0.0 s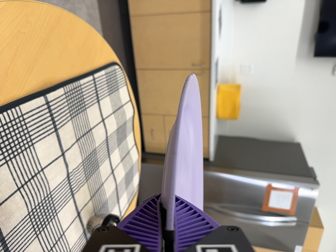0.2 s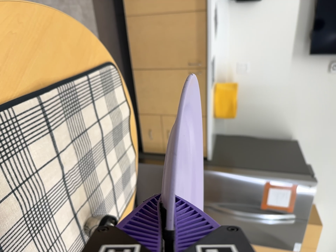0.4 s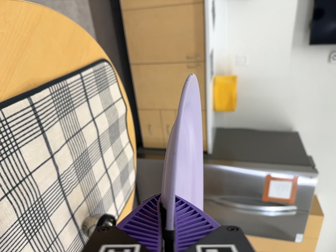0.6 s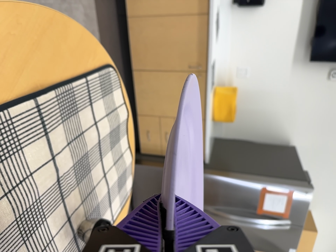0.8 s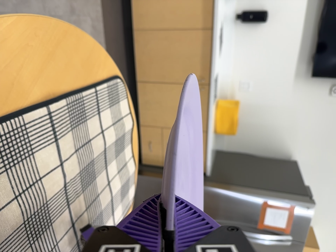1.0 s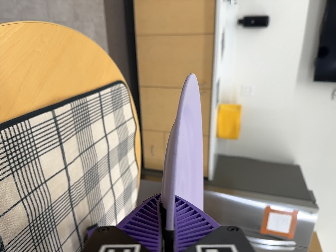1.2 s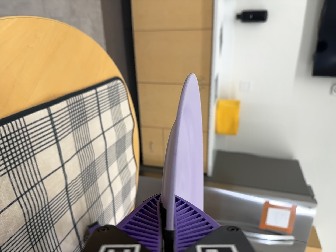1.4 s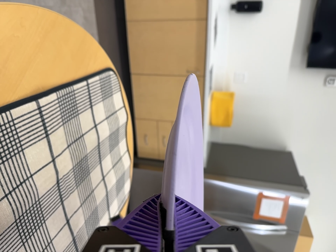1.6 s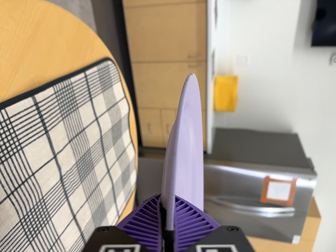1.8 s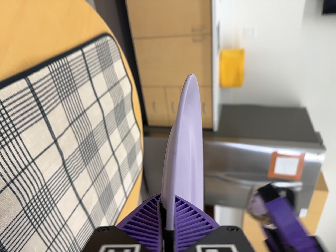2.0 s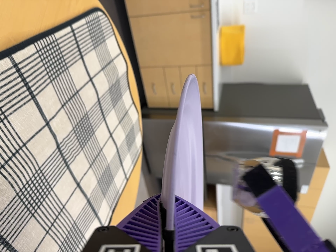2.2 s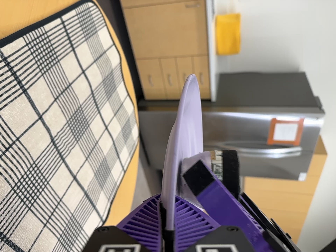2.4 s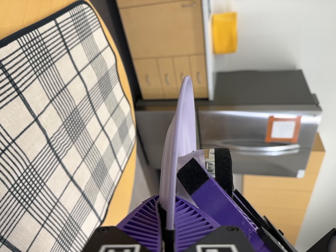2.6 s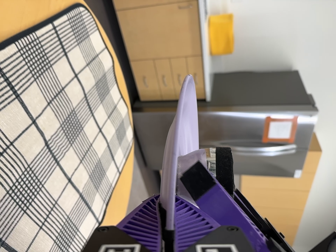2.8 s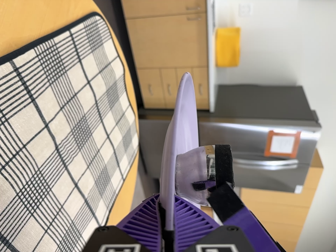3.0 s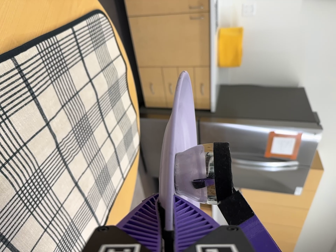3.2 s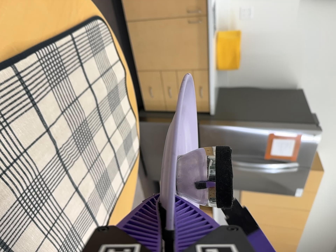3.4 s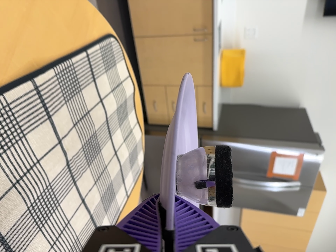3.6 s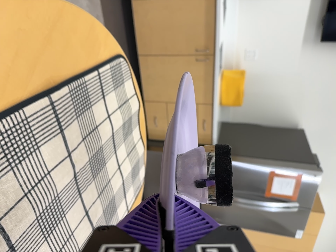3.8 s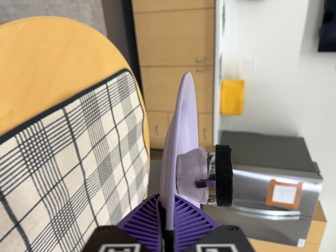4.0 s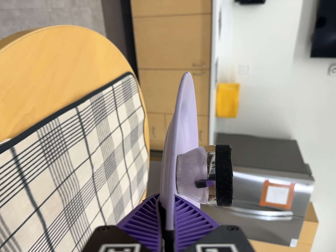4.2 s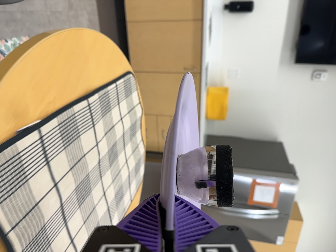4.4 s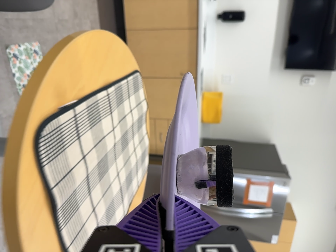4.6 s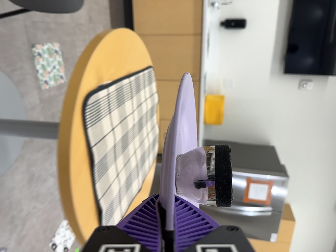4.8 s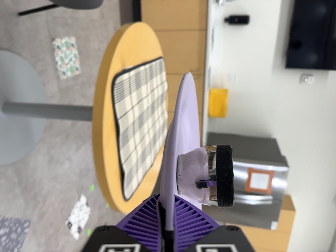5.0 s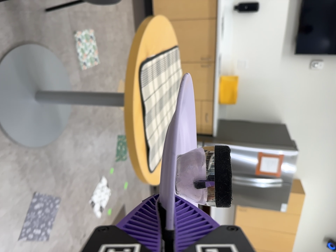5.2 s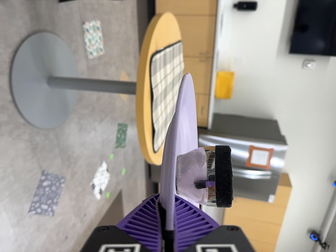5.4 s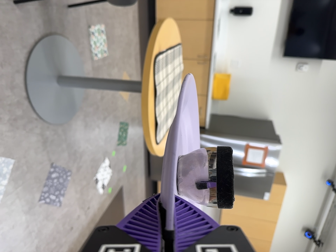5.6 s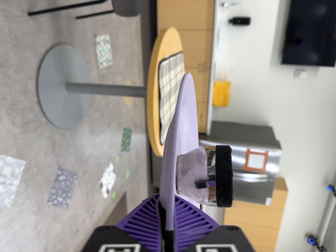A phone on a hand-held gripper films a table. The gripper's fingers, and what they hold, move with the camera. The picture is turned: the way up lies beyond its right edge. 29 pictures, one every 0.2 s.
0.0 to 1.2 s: The camera shifts only a little, or ends up much as it began.
1.2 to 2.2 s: The camera travels forward, about 9 cm, so what stands in front looms larger. Its aim tips toward the bottom of its view by about 15 degrees, and the scene shifts upward. It rolls about its line of sight by about 10 degrees, and the scene rotates counterclockwise.
2.2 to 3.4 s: The camera shifts only a little, or ends up much as it began.
3.4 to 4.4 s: The camera travels backward, about 32 cm, so what stands in front gets smaller. Its aim tips toward the top of its view by about 10 degrees.
4.4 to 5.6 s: The camera travels backward and toward the bottom of its view, about 80 cm, so what stands in front gets smaller.
The film runs backward here.
